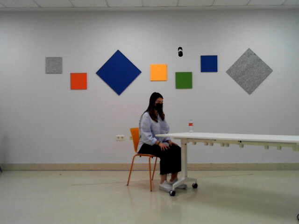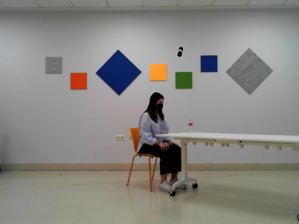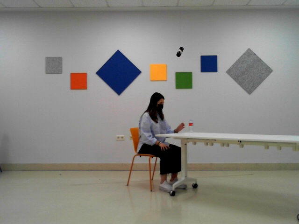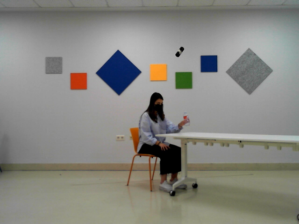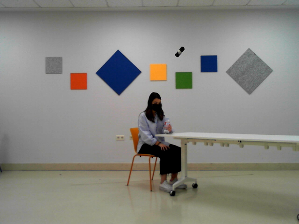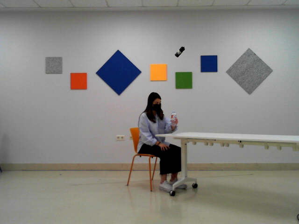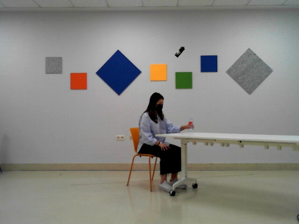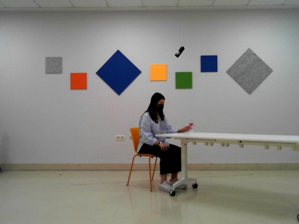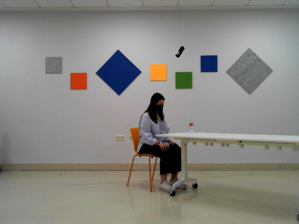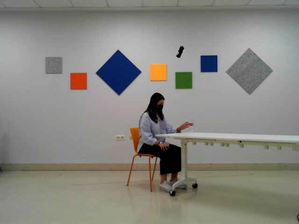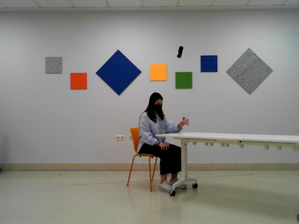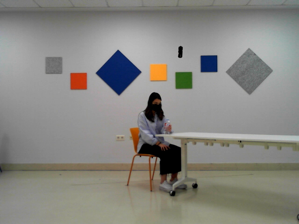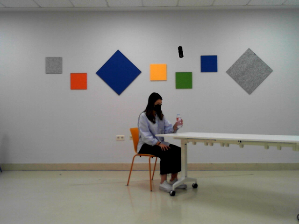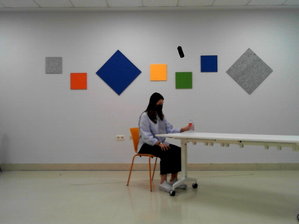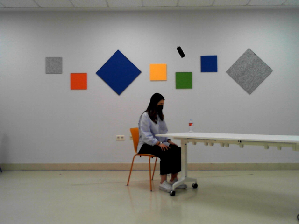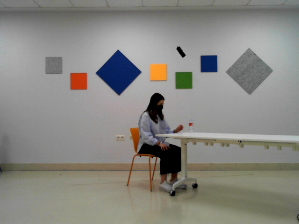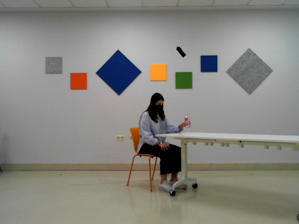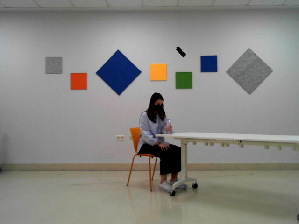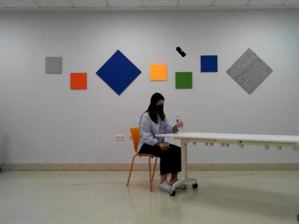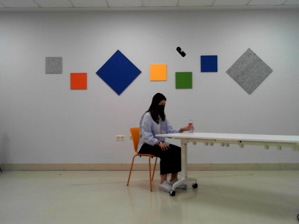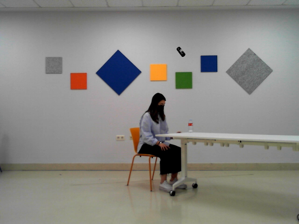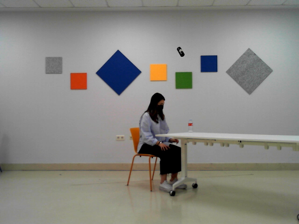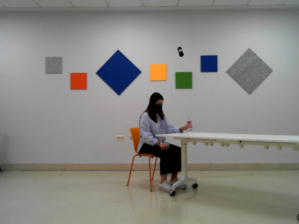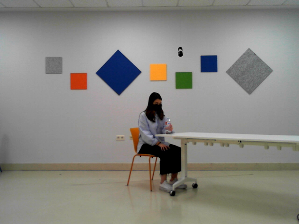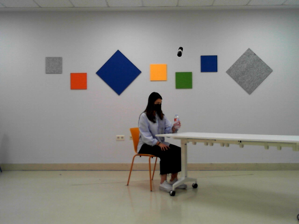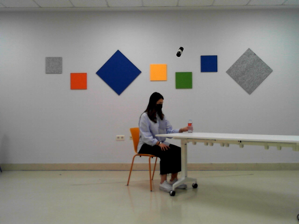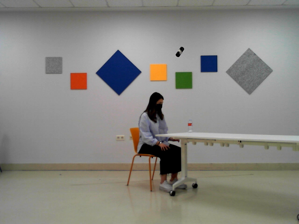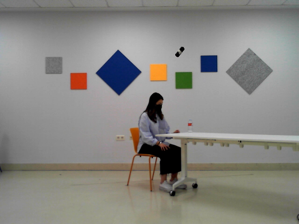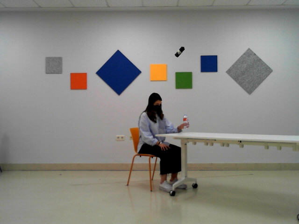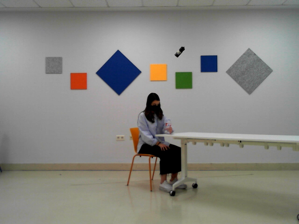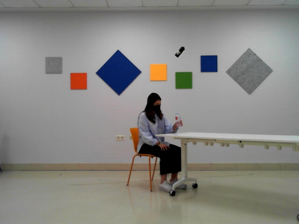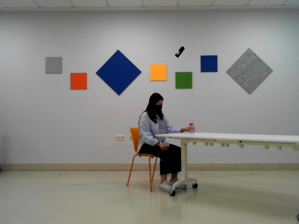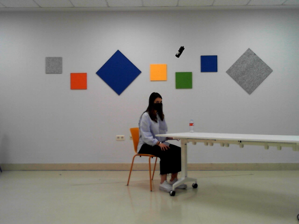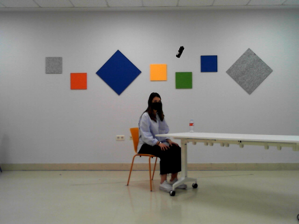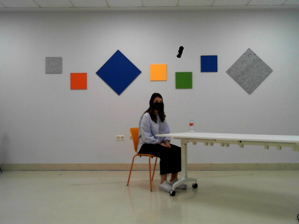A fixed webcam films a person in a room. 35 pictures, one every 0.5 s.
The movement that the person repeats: Move a bottle from side to side, left hand.
